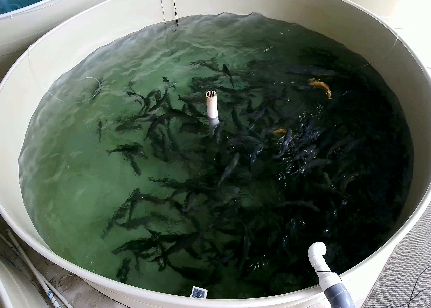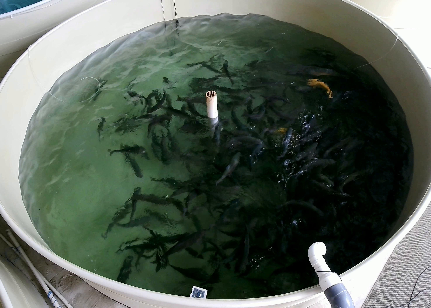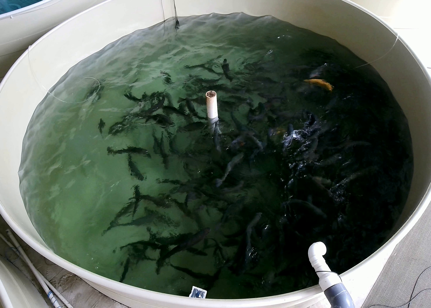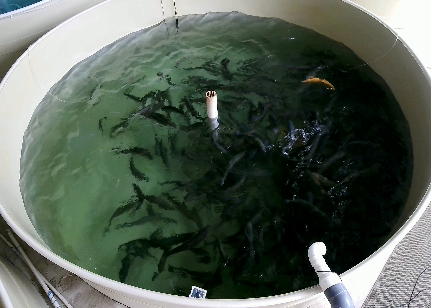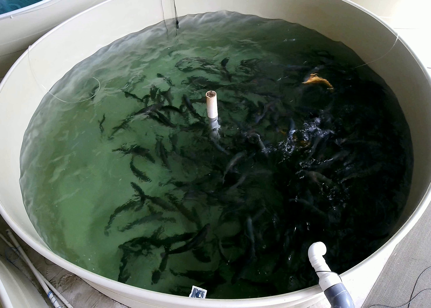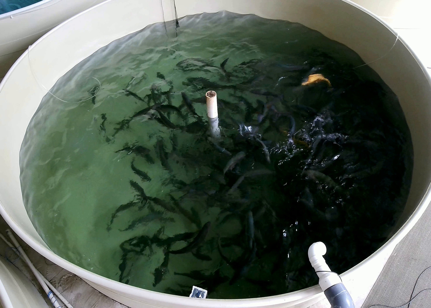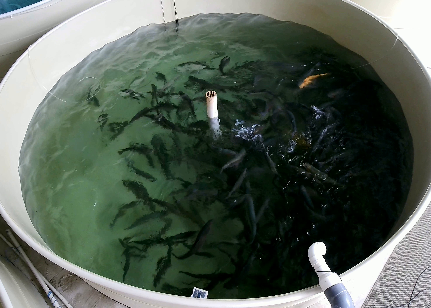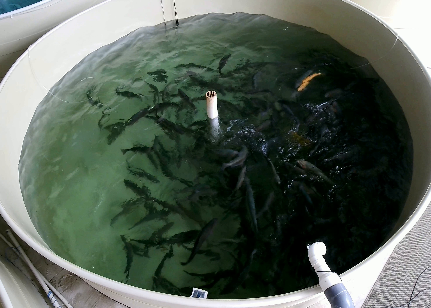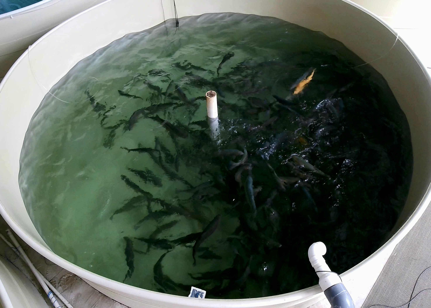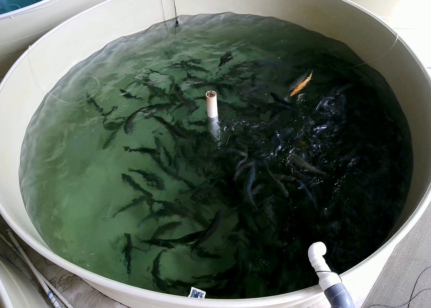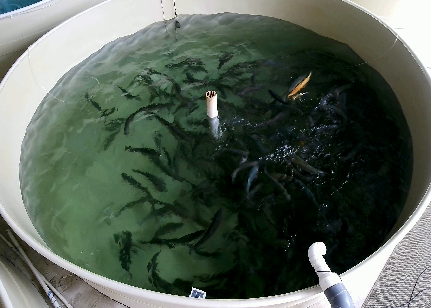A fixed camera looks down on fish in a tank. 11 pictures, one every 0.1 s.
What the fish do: Weak feeding.
